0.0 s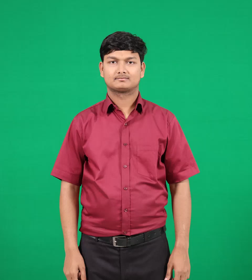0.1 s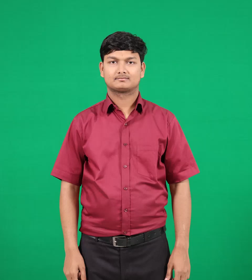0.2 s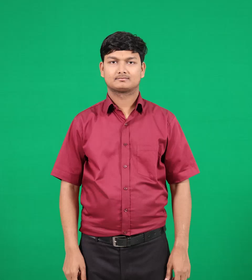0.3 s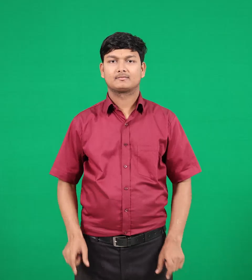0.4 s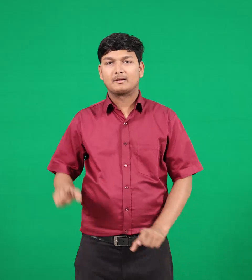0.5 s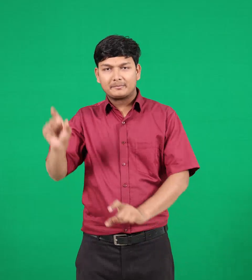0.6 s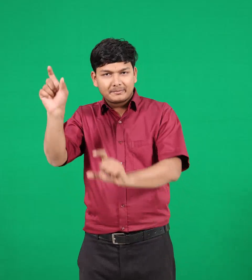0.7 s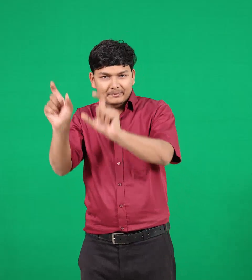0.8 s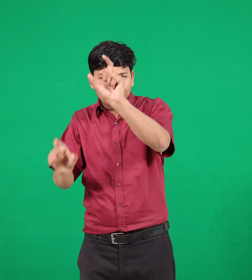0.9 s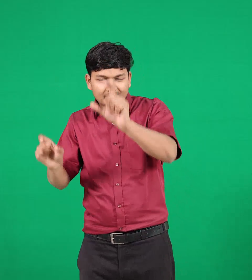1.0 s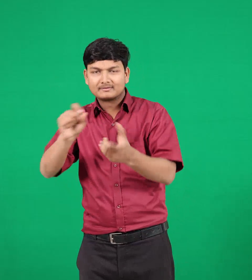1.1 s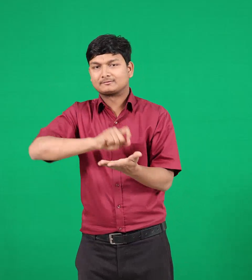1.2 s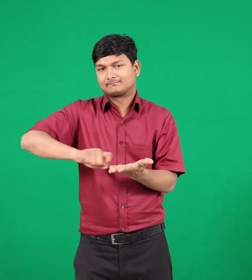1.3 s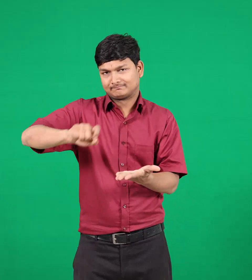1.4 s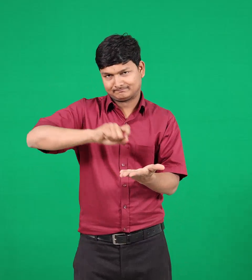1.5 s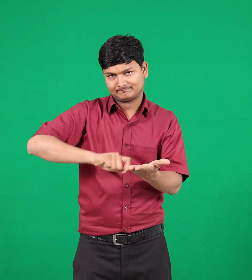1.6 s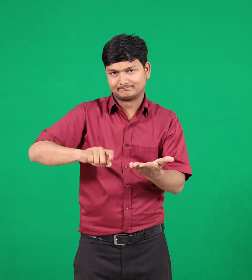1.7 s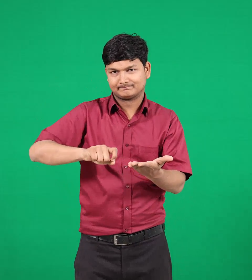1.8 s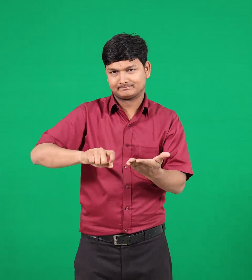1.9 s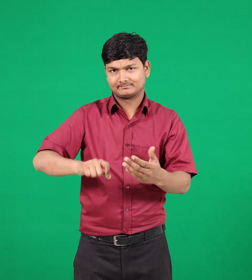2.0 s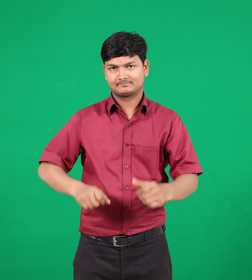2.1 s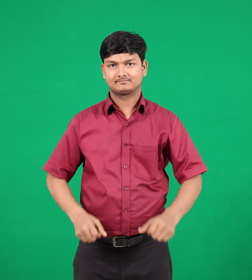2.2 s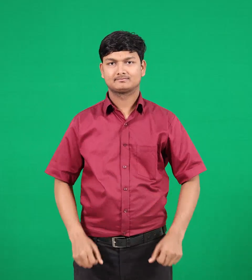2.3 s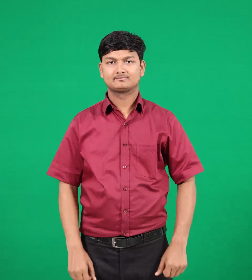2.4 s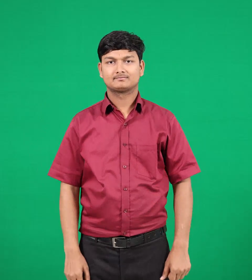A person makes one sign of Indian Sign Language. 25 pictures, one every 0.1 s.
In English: writers
